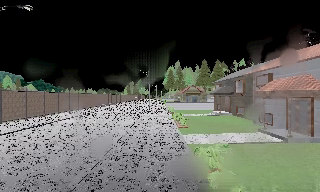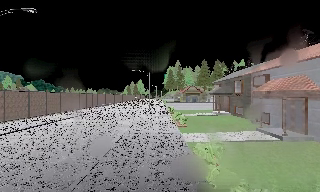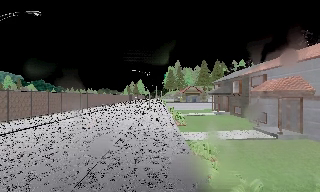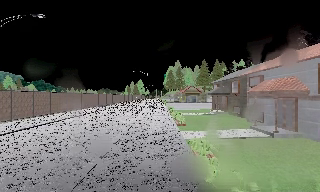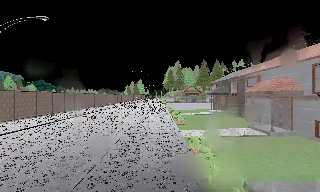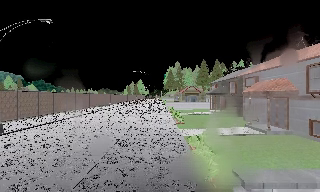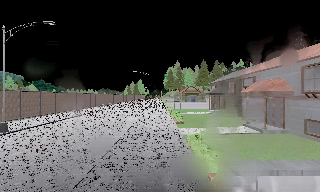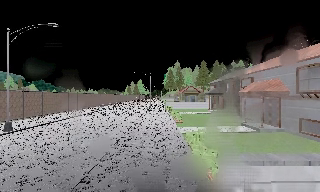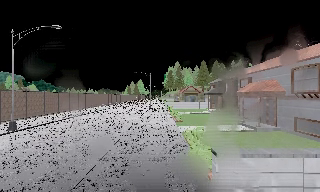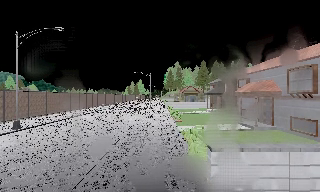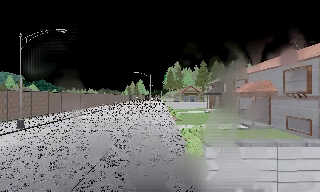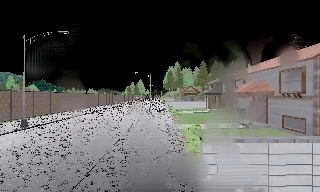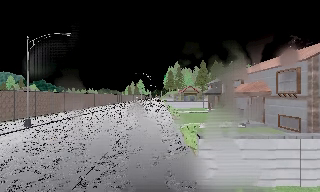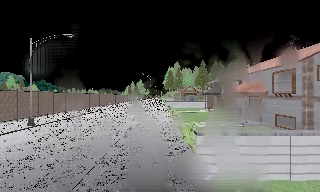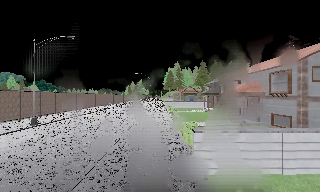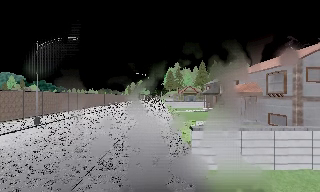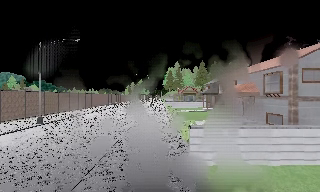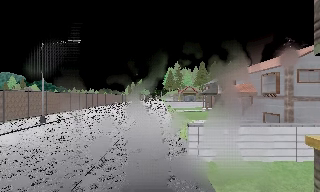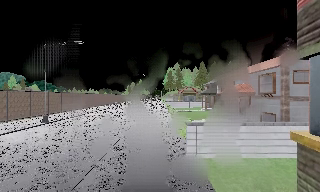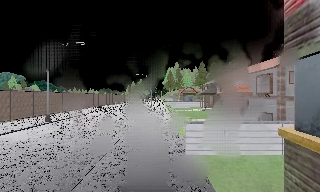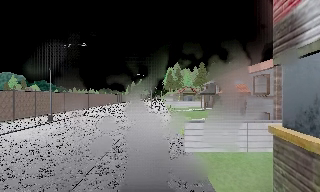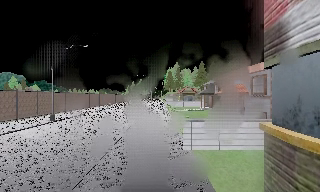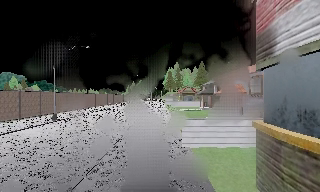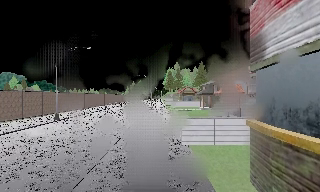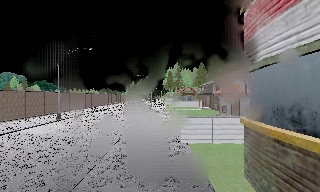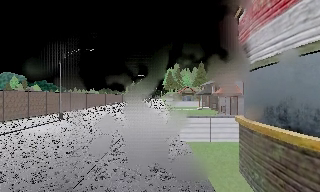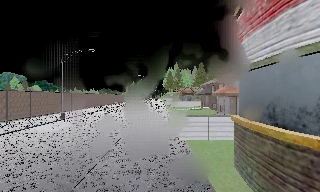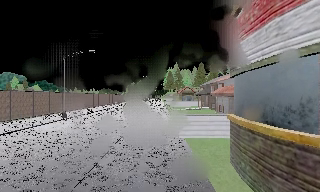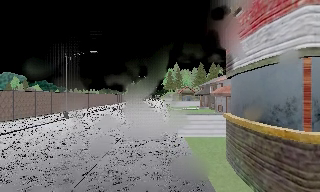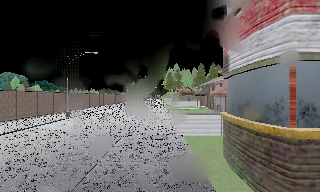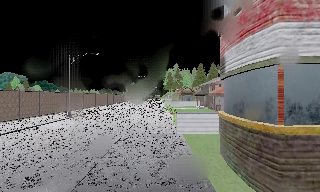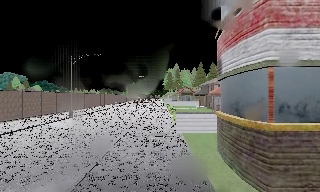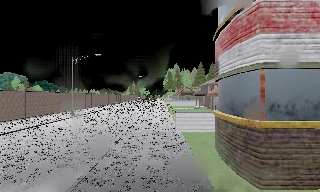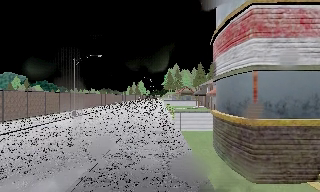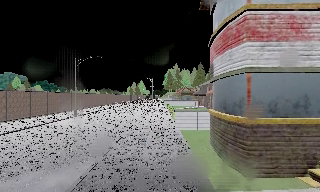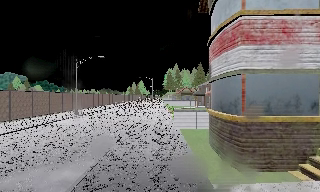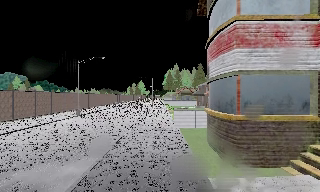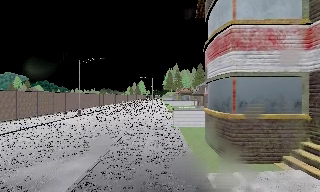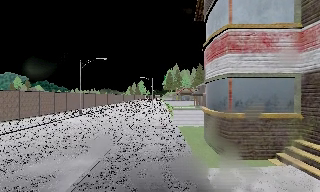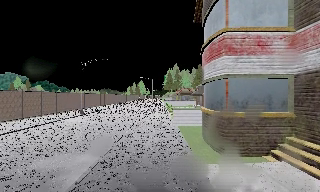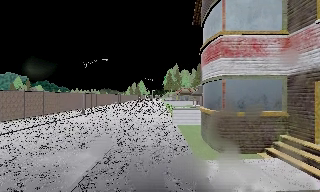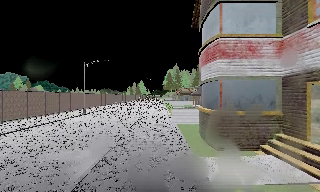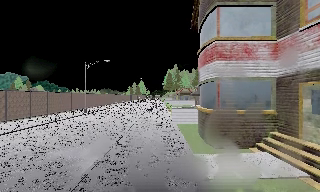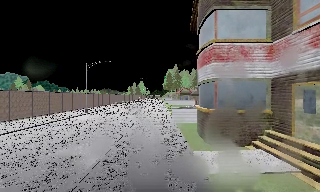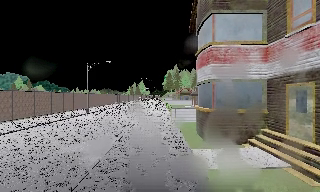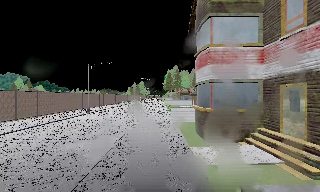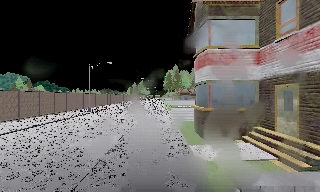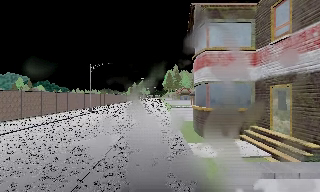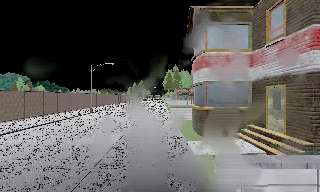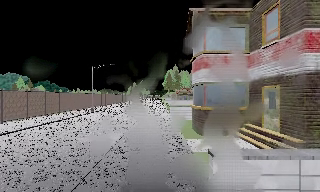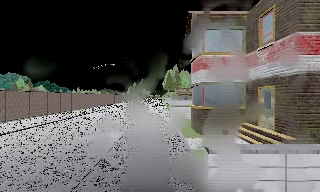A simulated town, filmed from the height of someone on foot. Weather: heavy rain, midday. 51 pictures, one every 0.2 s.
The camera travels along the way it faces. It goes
backward.
0.0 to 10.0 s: The camera travels backward, about 17 m, so what stands in front gets smaller.
The film runs backward here.
